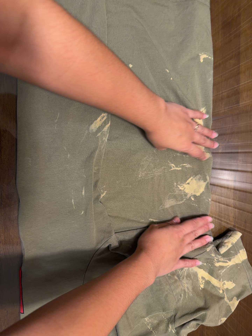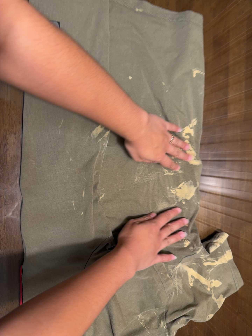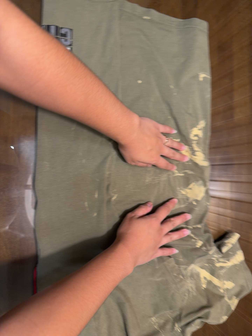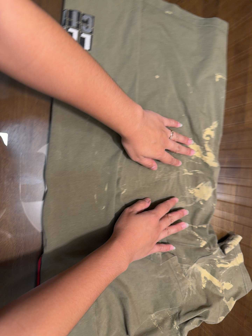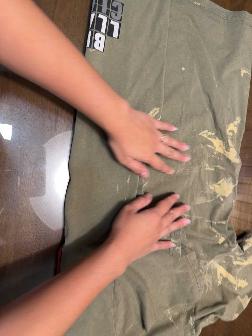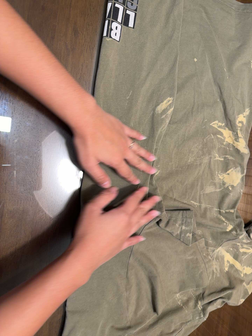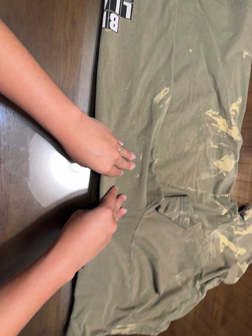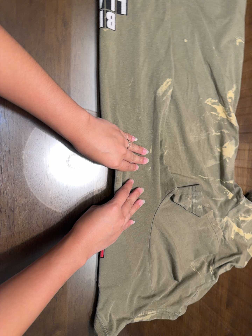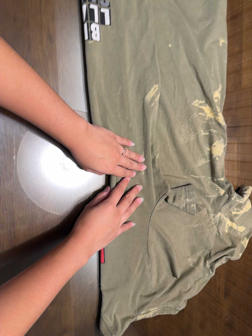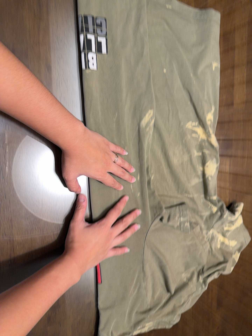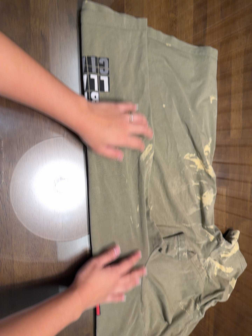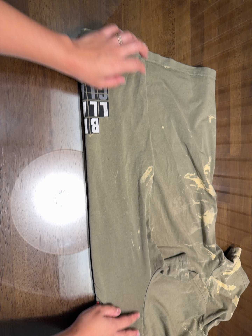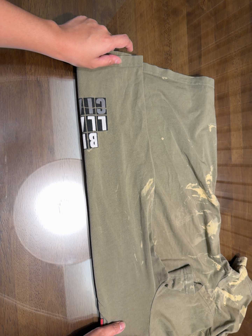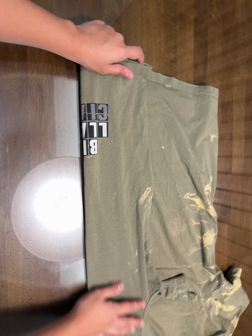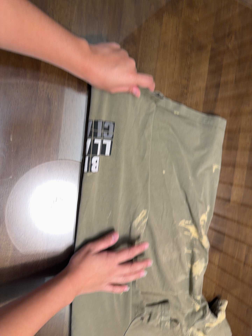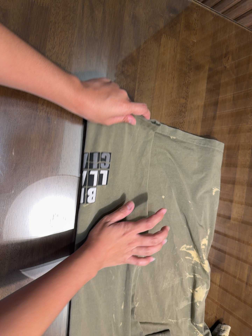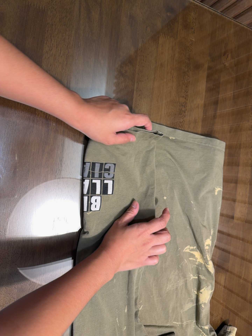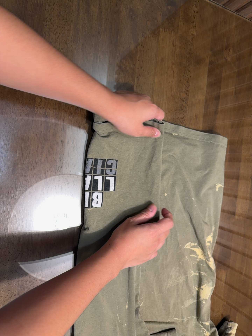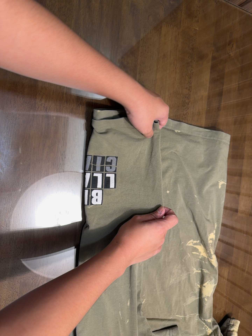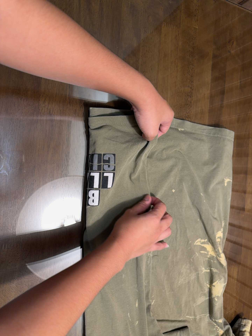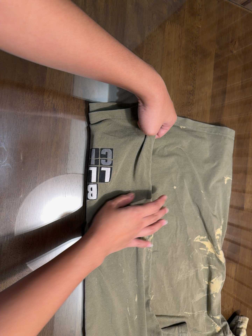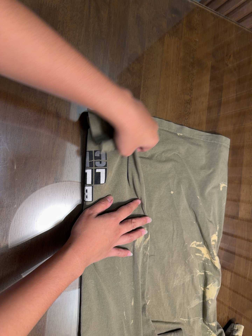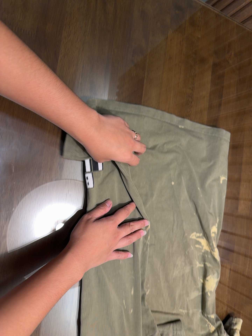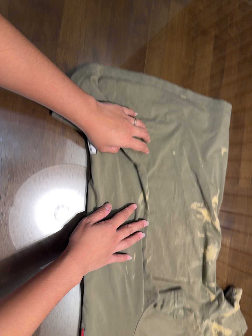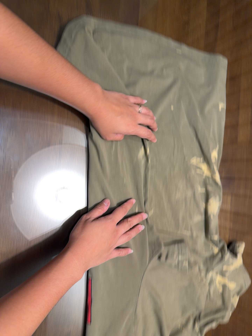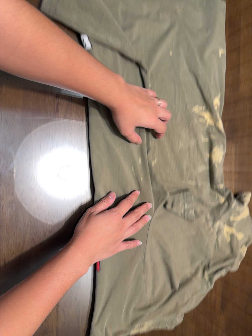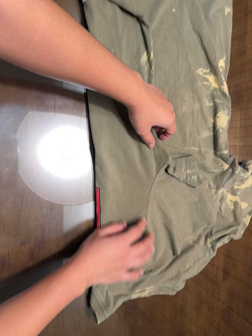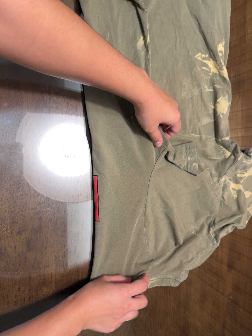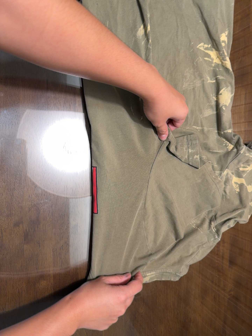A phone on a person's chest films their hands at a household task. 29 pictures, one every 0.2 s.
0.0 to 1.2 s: The camera travels to its left, about 18 cm.
1.2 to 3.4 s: The camera travels toward the top of its view, about 24 cm, so close, fixed things drift downward.
3.4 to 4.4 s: The camera travels toward the bottom of its view, about 7 cm.
4.4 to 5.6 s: The camera travels toward the bottom of its view, about 28 cm, so close, fixed things drift upward. Its aim tips toward the bottom of its view by about 10 degrees, and the scene shifts upward.
The film runs backward here.
